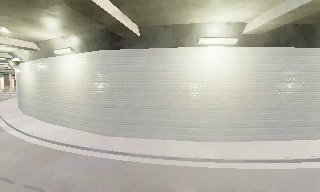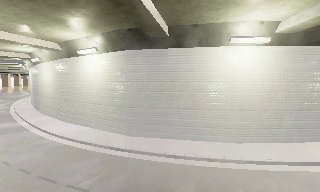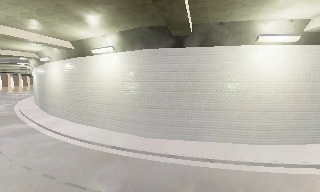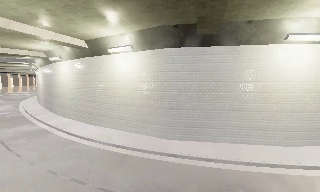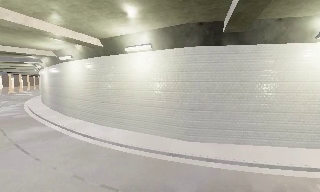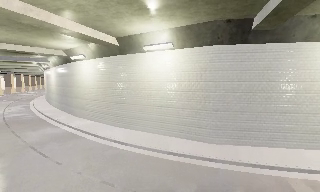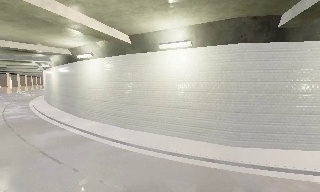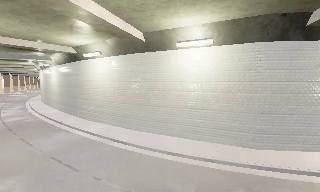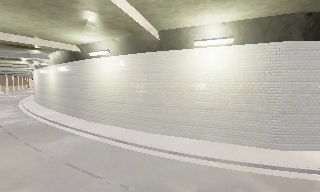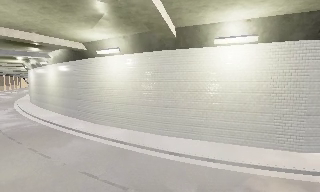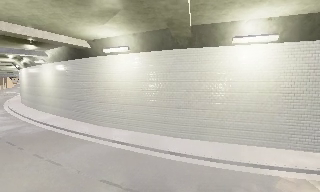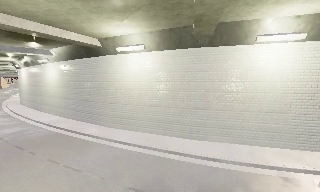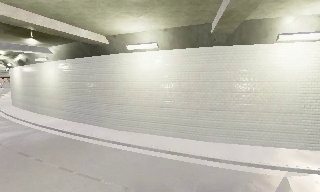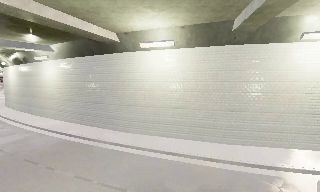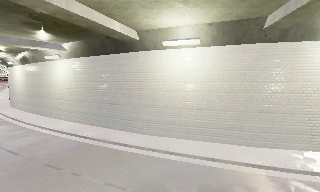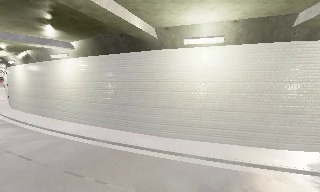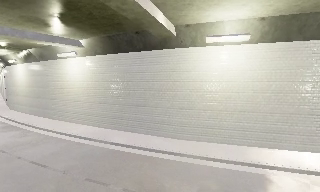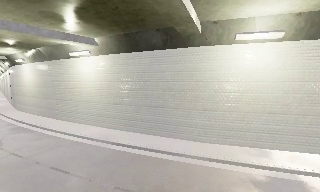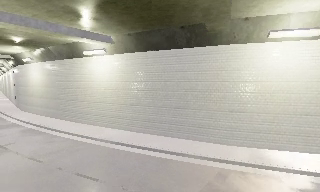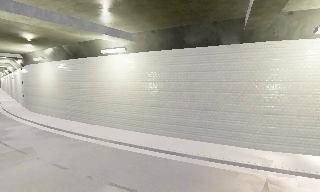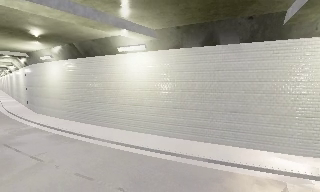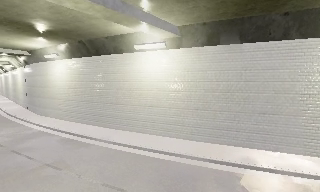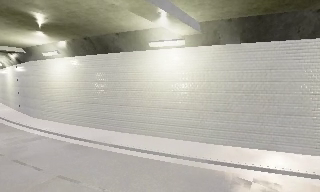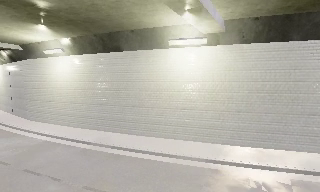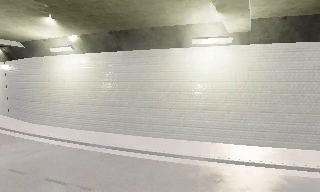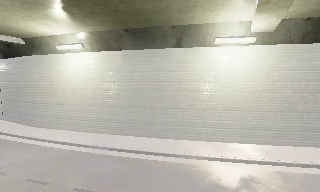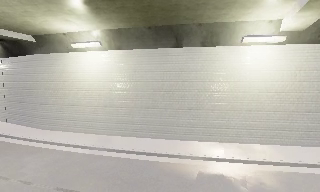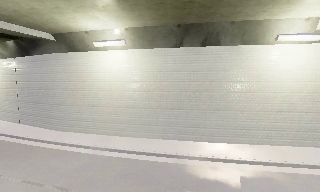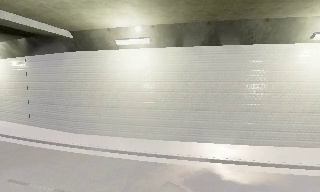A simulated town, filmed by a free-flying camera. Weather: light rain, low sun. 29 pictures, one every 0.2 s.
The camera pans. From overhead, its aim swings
clockwise.
0.0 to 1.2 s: The camera travels to its left, about 8 m, so close, fixed things drift to the right.
1.2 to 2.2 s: The camera pans to its right, which is clockwise from overhead, by about 10 degrees. It travels to its left, about 7 m, so close, fixed things drift to the right.
2.2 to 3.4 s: The camera travels to its left, about 8 m, so close, fixed things drift to the right.
3.4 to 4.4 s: The camera travels to its left and forward, about 8 m, so close, fixed things drift to the right.
4.4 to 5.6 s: The camera pans to its right, which is clockwise from overhead, by about 15 degrees. It travels to its left, about 10 m, so close, fixed things drift to the right.
The film runs forward here.
